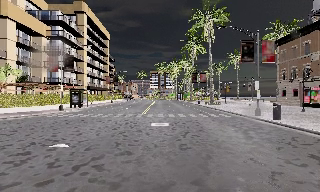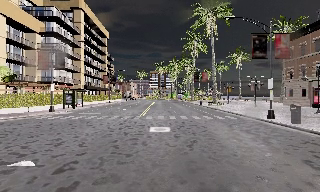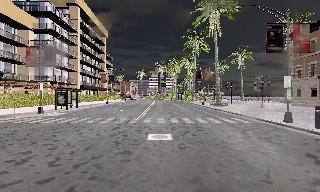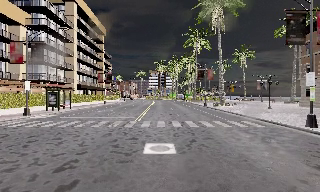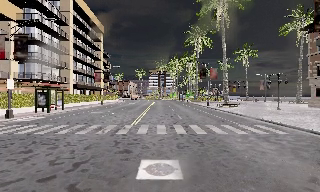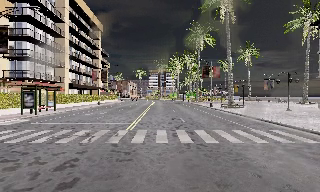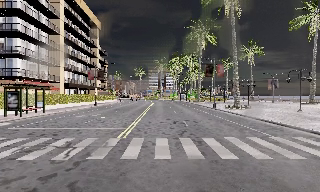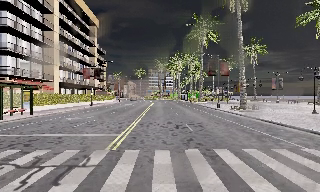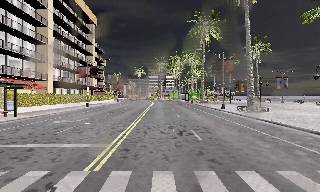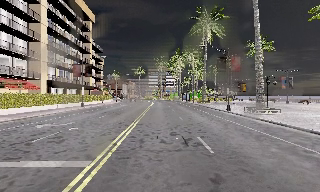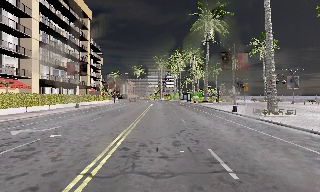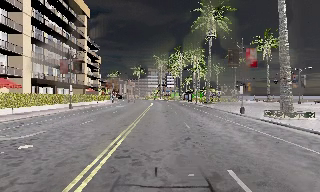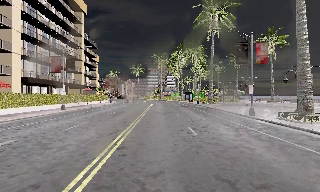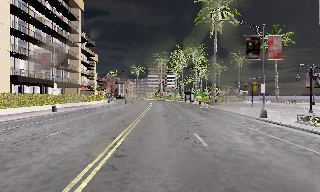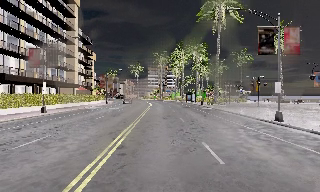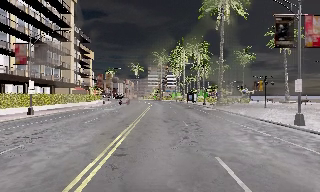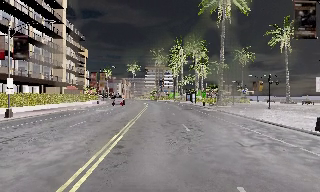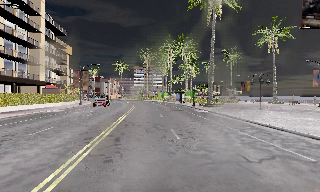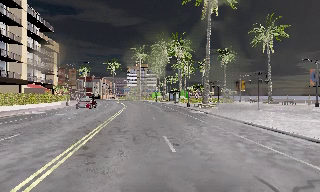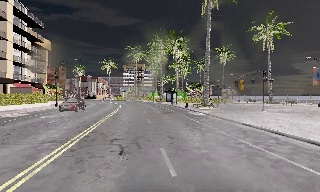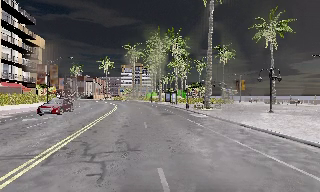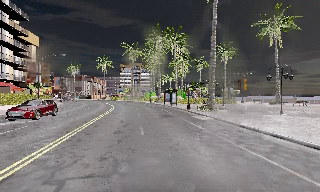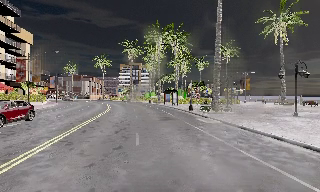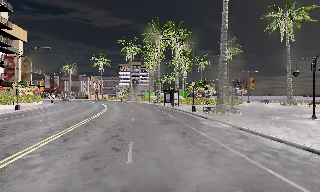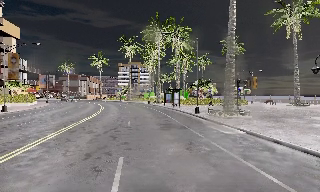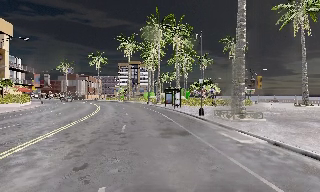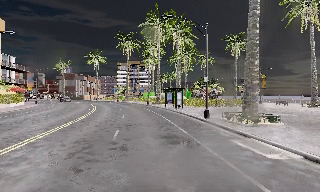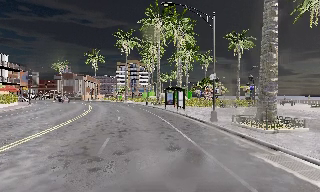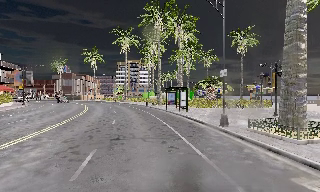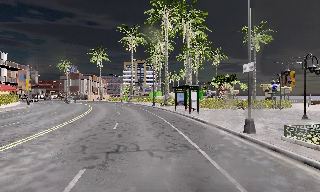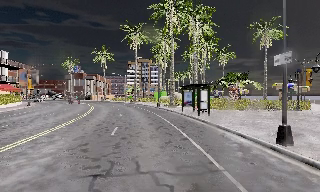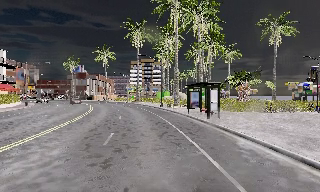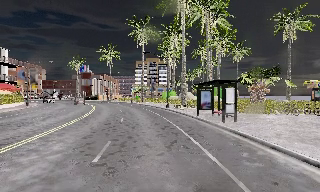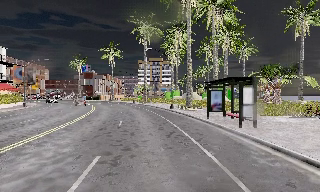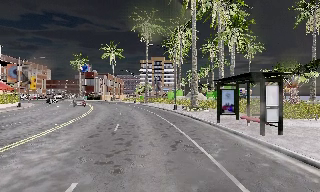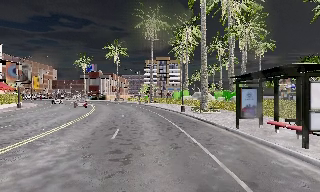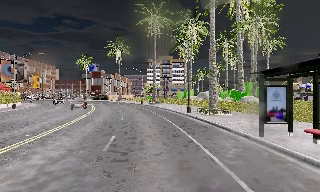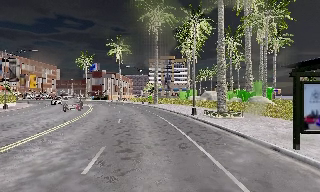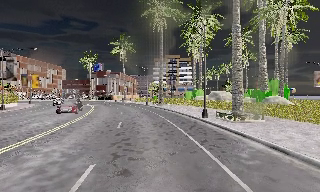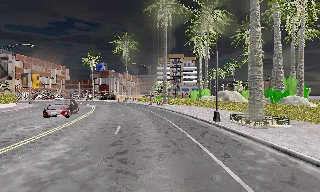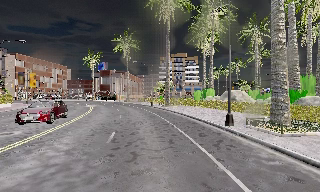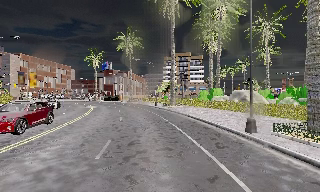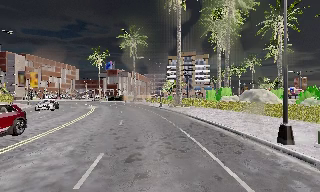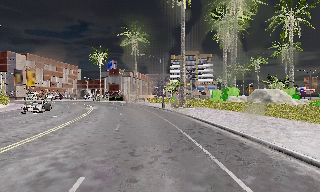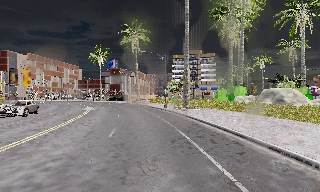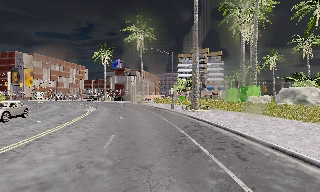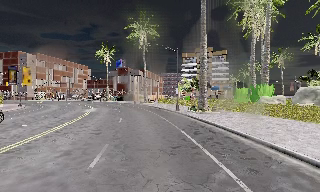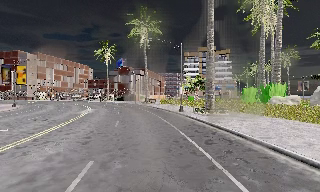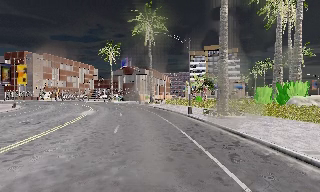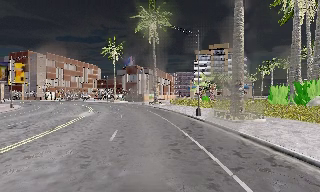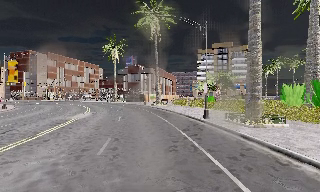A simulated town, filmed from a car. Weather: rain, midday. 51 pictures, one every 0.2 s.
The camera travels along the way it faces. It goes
forward.
0.0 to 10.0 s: The camera swings to its left by about 20 degrees, and the scene slides to the right. It travels forward, about 80 m, so what stands in front looms larger.
The film runs forward here.
